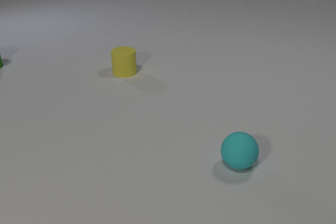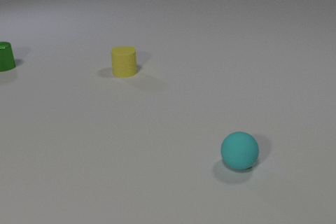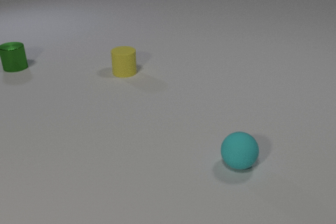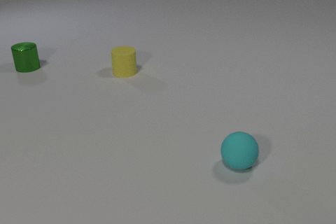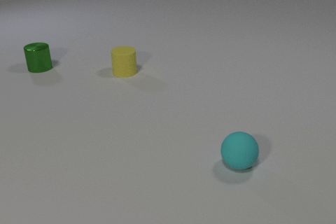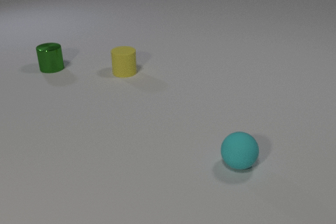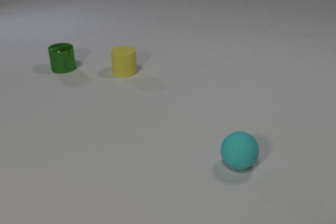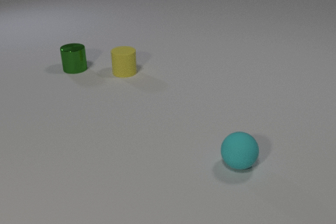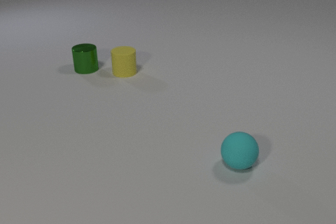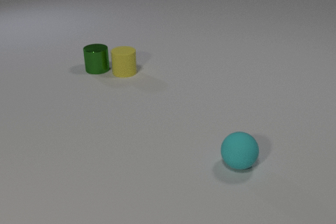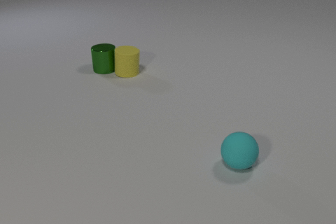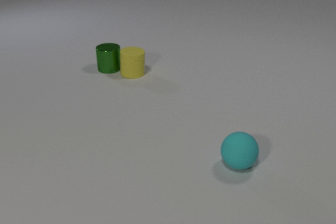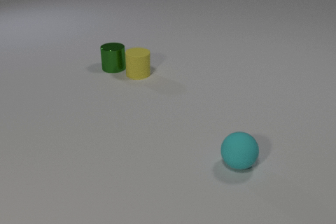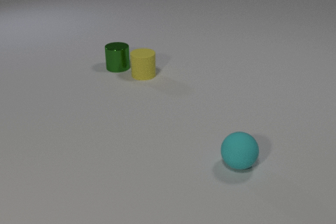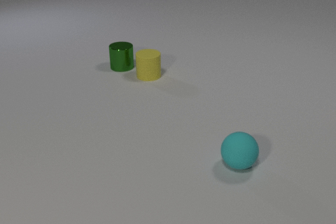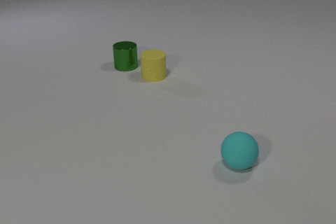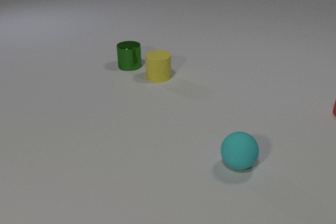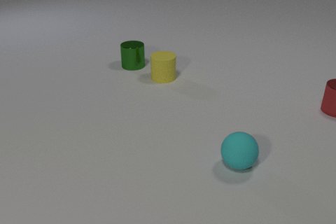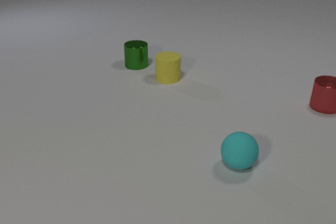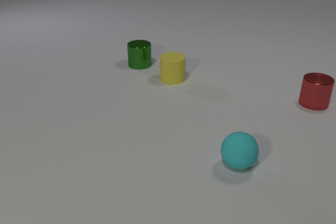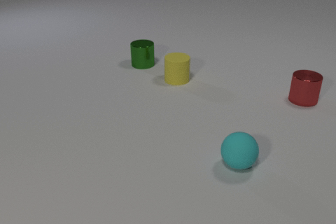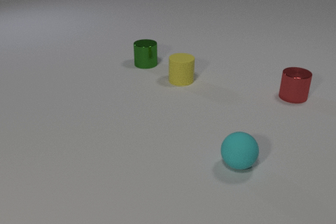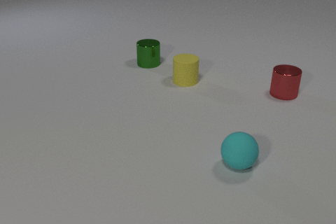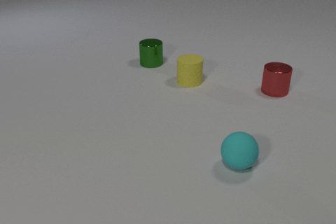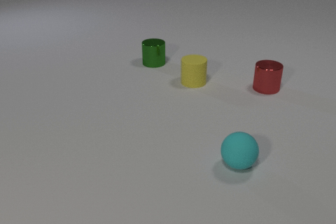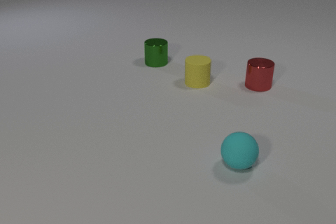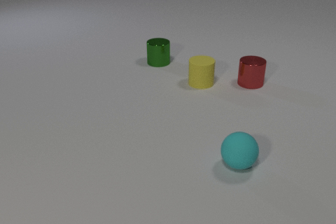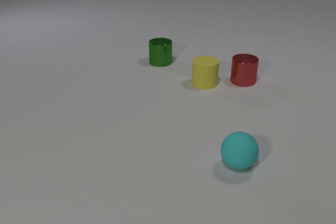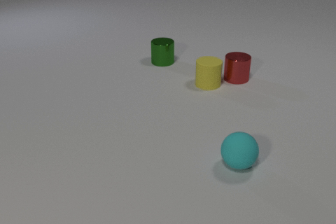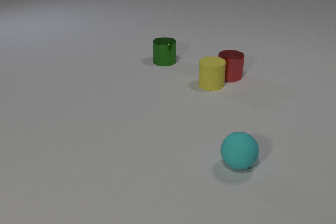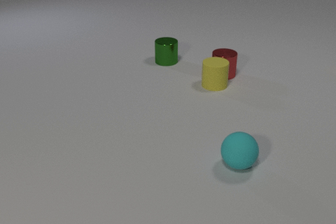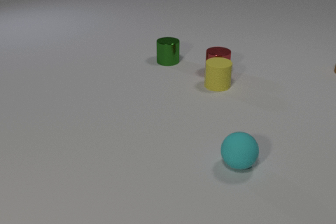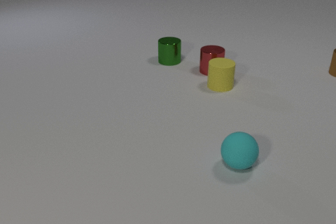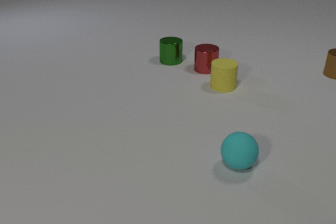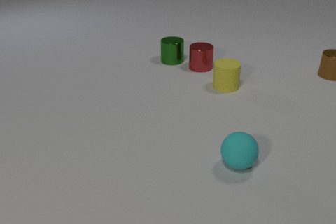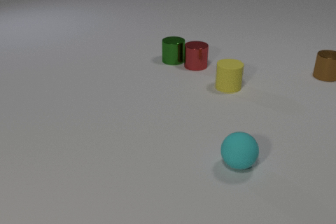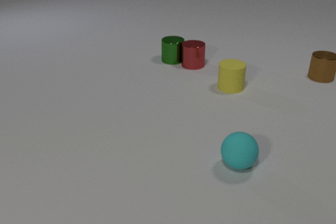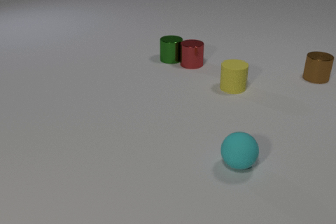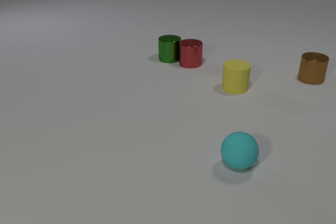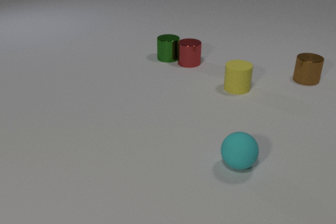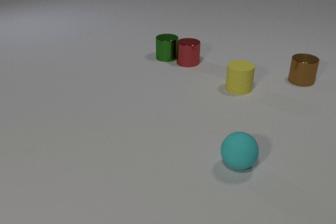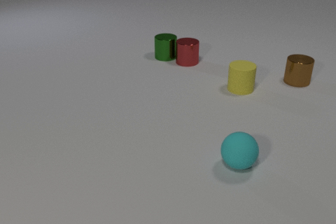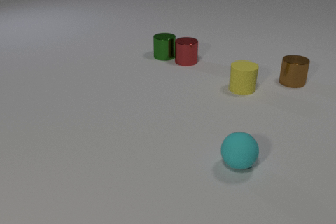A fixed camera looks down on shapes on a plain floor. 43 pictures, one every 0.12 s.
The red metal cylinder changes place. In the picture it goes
to the left.
The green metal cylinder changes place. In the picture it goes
to the right.
0.00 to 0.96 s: The green metal cylinder slides to the right and toward the camera.
0.96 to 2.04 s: The green metal cylinder slides to the right. The yellow rubber cylinder slides to the right and toward the camera. The red metal cylinder comes in at the right edge, slides to the left. The green metal cylinder and the yellow rubber cylinder collide.
2.04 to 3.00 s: The green metal cylinder slides to the right. The yellow rubber cylinder slides to the right. The red metal cylinder slides to the left.
3.00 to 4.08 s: The green metal cylinder slides to the right. The yellow rubber cylinder slides to the right. The brown metal cylinder comes in at the right edge, slides to the left and toward the camera. The red metal cylinder slides to the left and away from the camera.
4.08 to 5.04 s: The green metal cylinder slides away from the camera and to the left. The yellow rubber cylinder slides to the right. The brown metal cylinder slides to the left and toward the camera. The red metal cylinder slides to the left and away from the camera. The green metal cylinder and the red metal cylinder collide.
How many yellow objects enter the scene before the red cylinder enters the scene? 0.
How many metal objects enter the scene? 2.
How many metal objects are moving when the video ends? 3.
